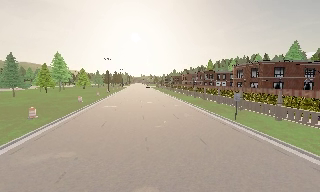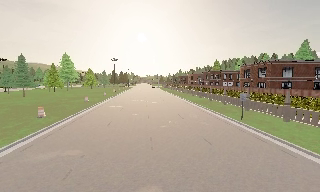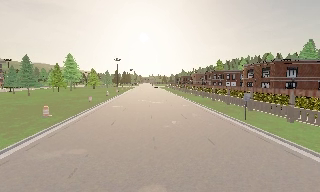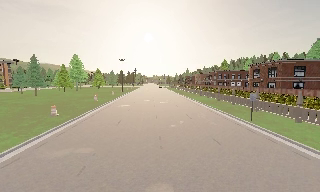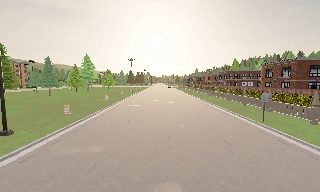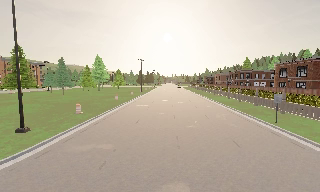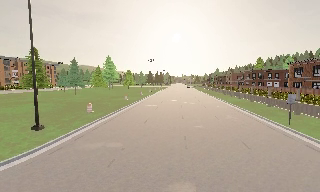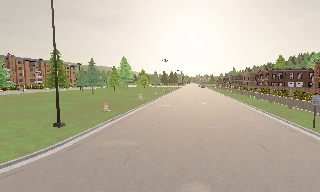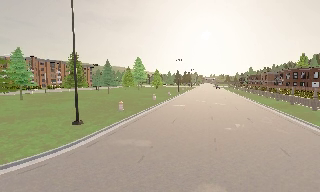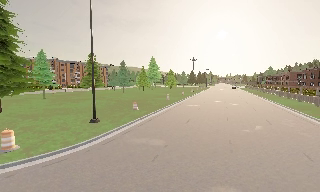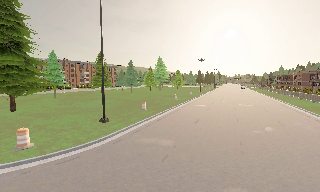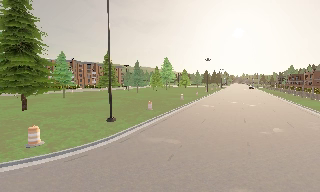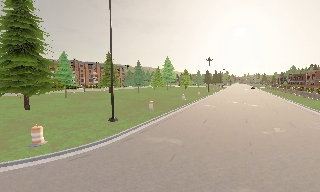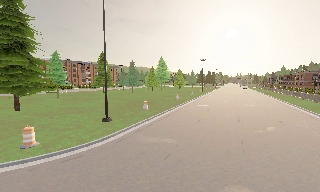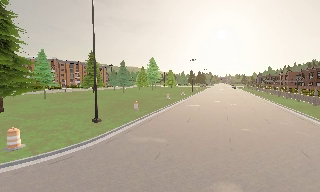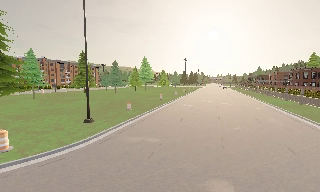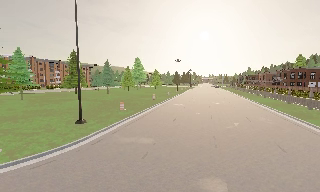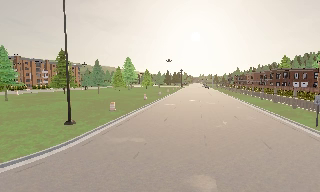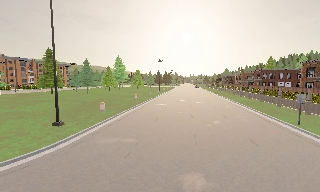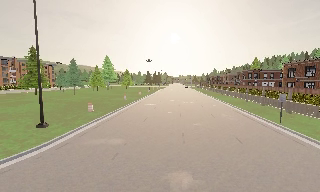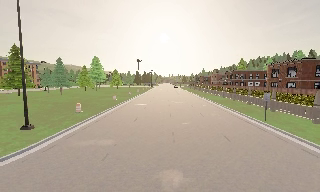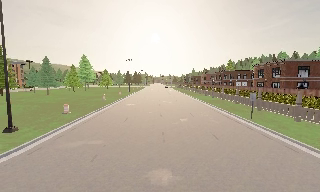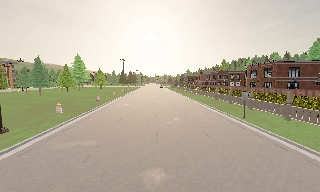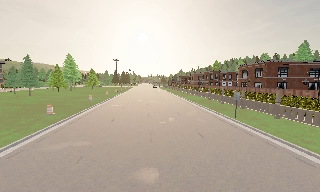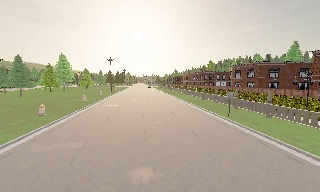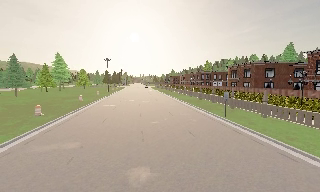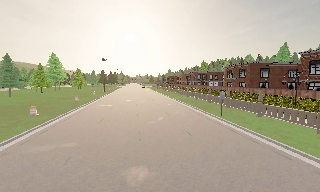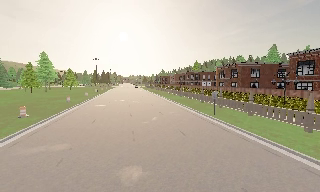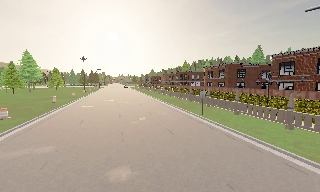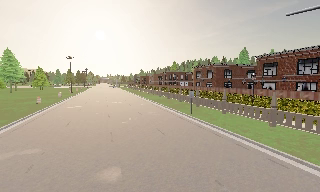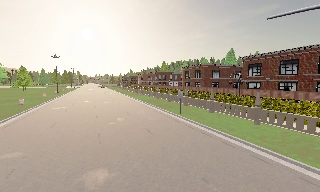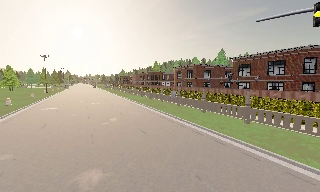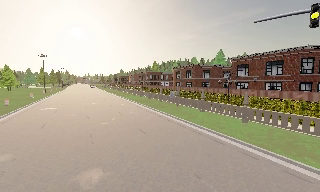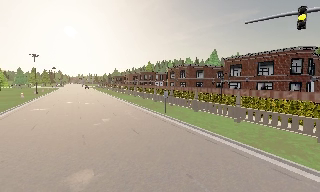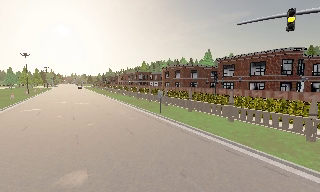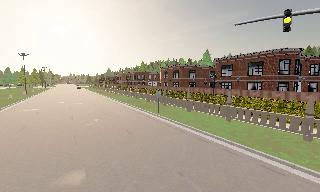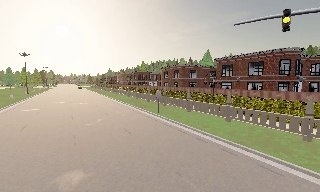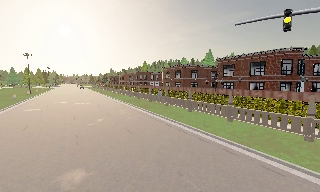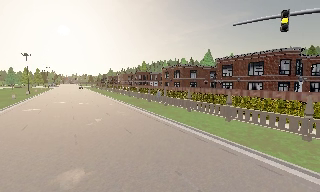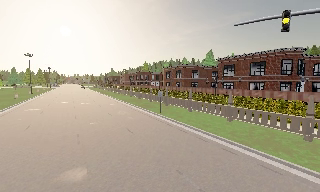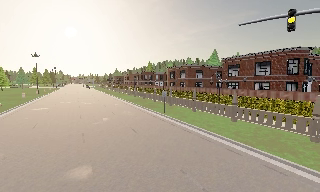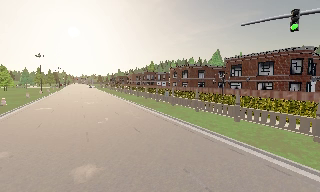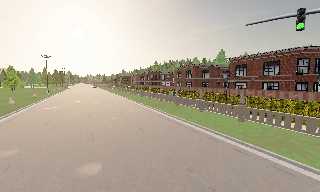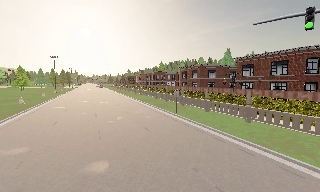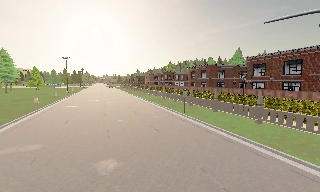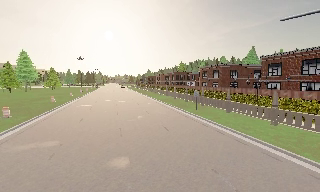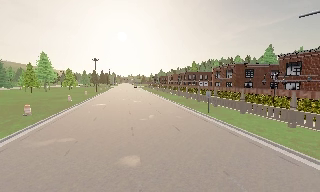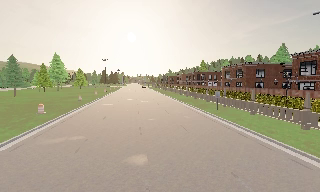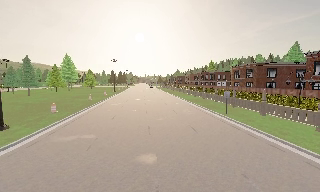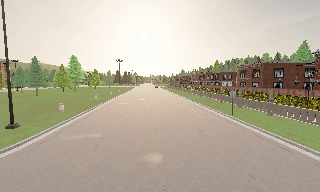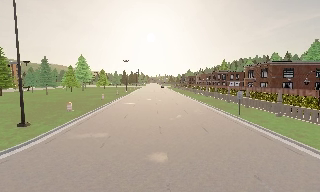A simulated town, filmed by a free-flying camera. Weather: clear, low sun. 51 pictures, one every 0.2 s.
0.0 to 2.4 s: The camera pans to its left, which is counterclockwise from overhead, by about 35 degrees. It travels backward, about 0.5 m.
2.4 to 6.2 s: The camera swings to its right by about 50 degrees, and the scene slides to the left. It travels backward, about 1 m.
6.2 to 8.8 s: The camera travels backward, about 0.5 m, so what stands in front gets smaller.
8.8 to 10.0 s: The camera swings to its left by about 20 degrees, and the scene slides to the right.
The film runs backward here.
